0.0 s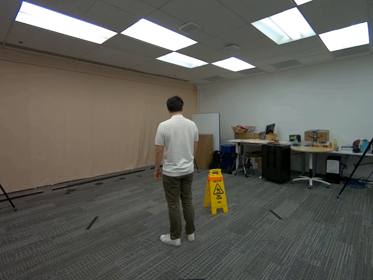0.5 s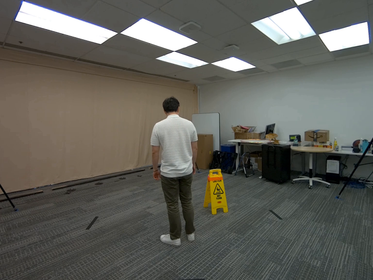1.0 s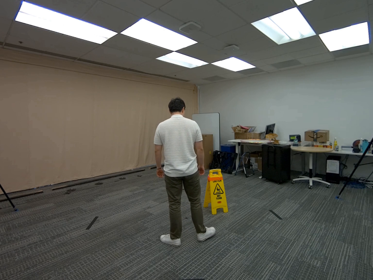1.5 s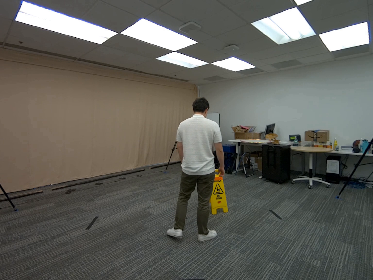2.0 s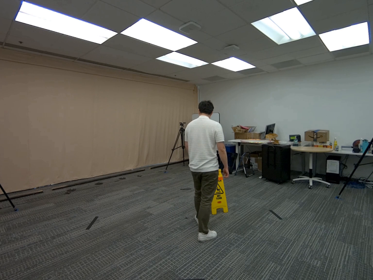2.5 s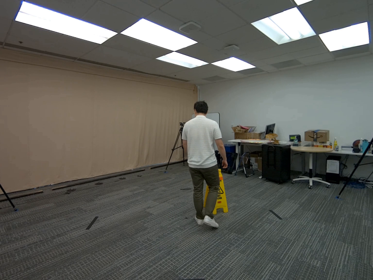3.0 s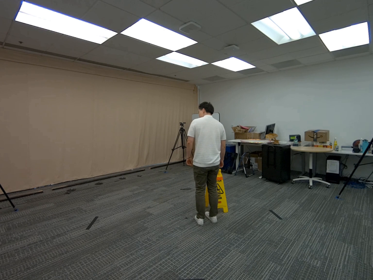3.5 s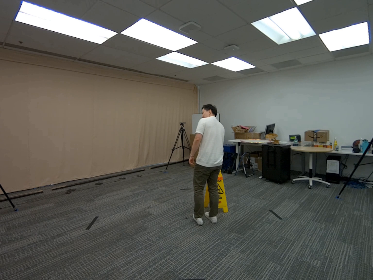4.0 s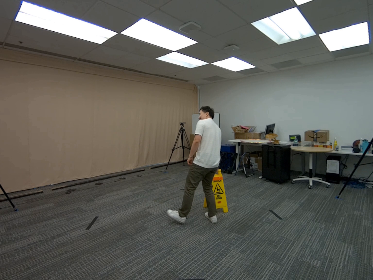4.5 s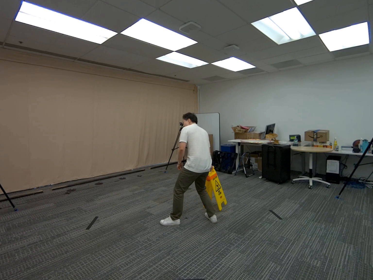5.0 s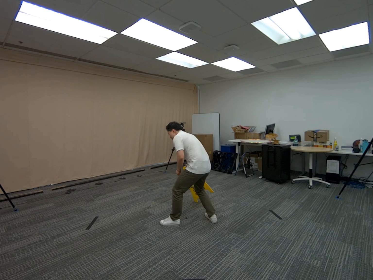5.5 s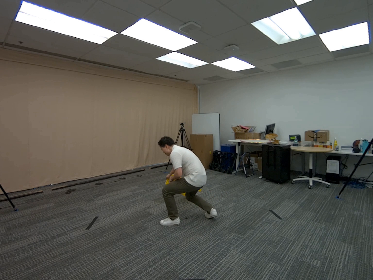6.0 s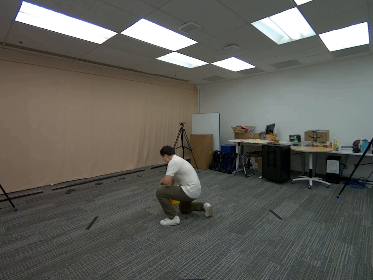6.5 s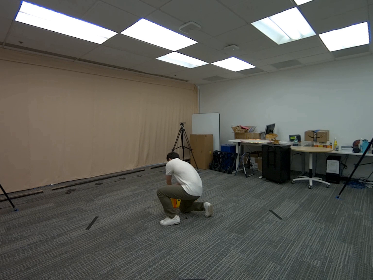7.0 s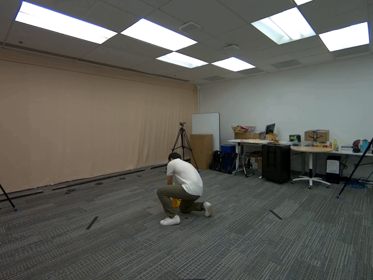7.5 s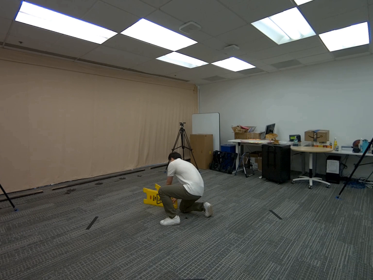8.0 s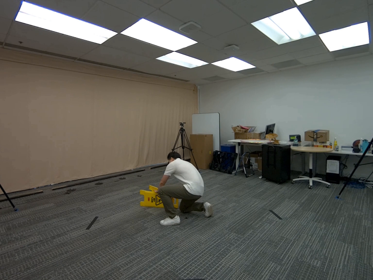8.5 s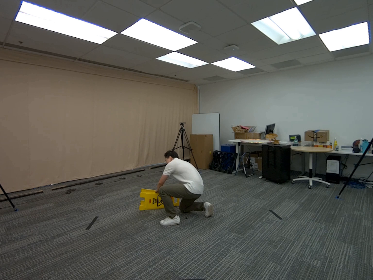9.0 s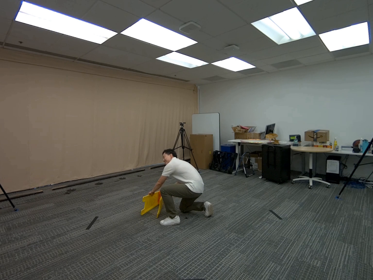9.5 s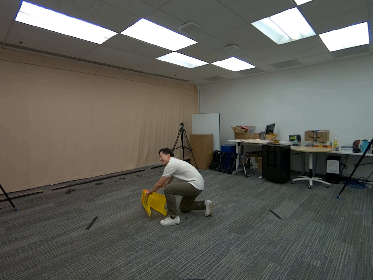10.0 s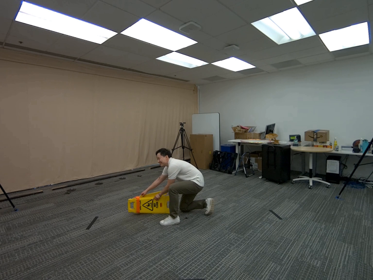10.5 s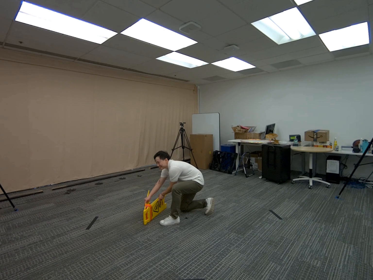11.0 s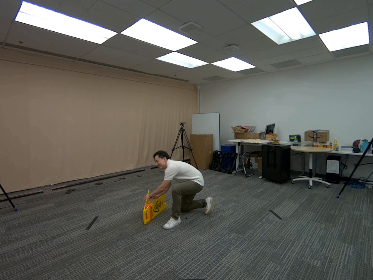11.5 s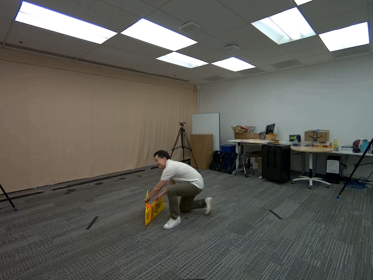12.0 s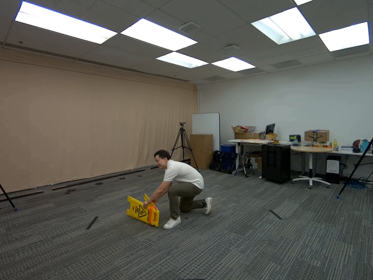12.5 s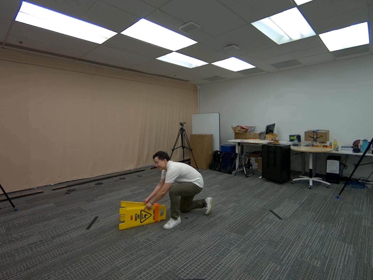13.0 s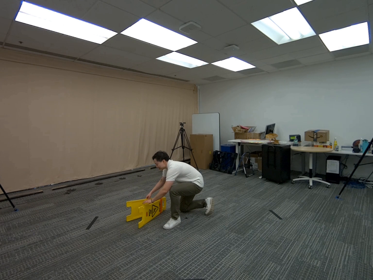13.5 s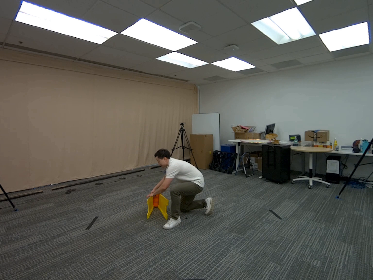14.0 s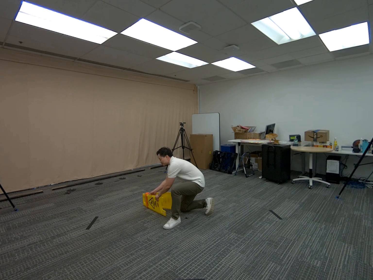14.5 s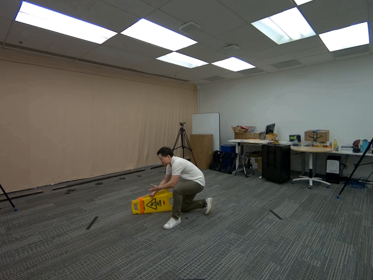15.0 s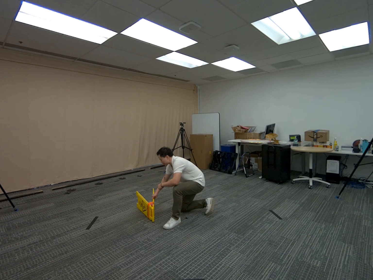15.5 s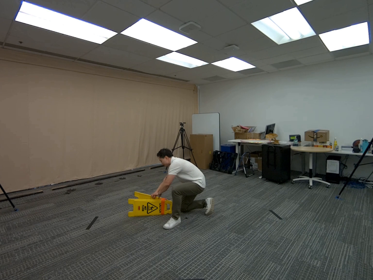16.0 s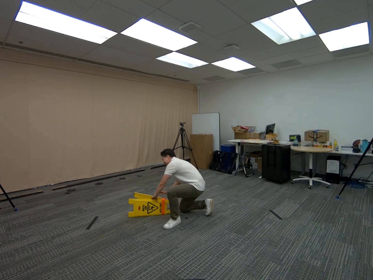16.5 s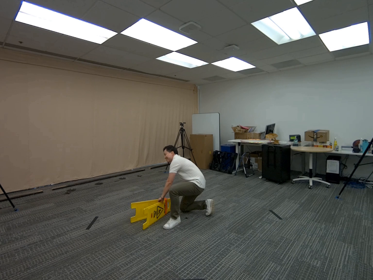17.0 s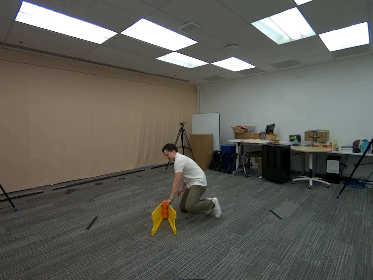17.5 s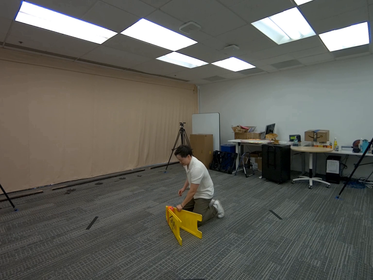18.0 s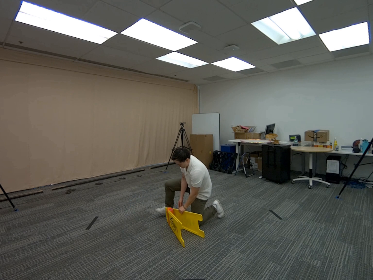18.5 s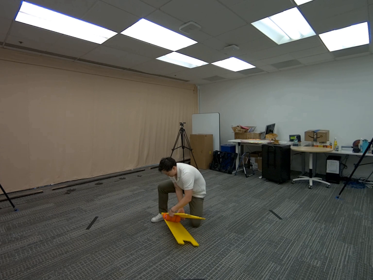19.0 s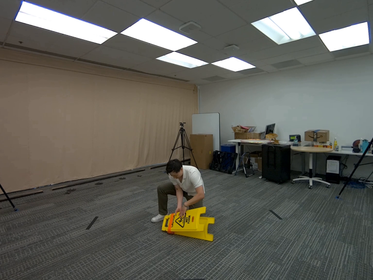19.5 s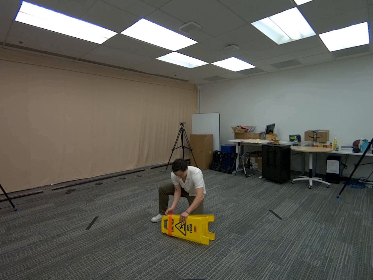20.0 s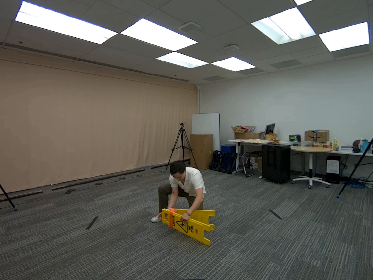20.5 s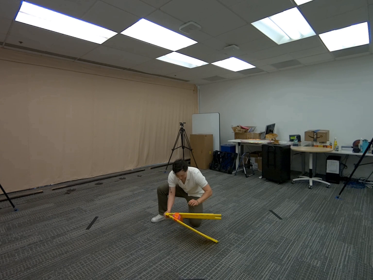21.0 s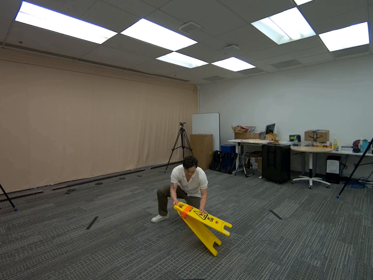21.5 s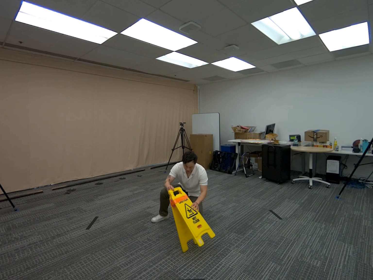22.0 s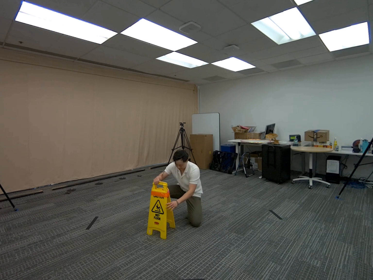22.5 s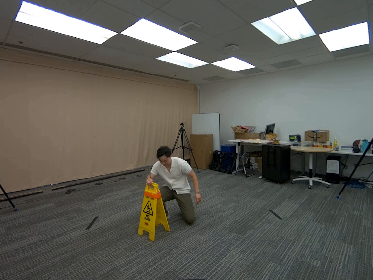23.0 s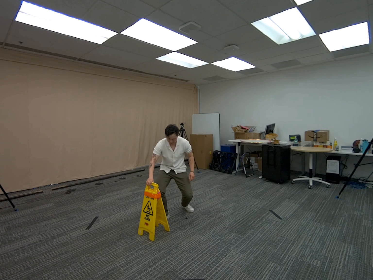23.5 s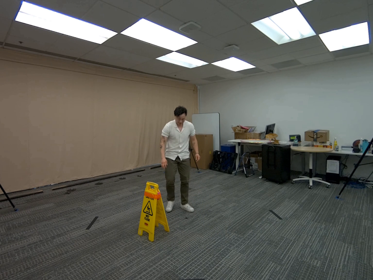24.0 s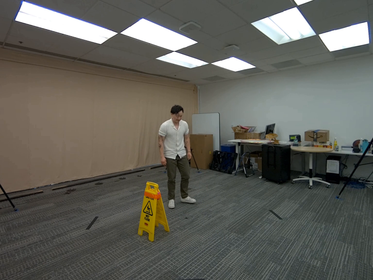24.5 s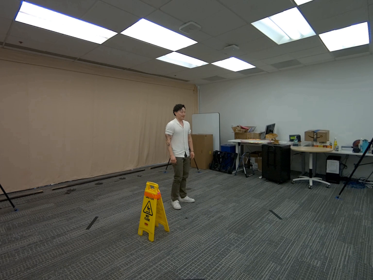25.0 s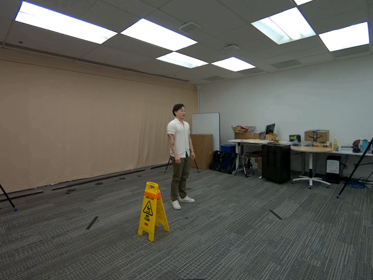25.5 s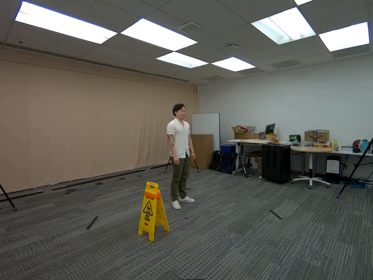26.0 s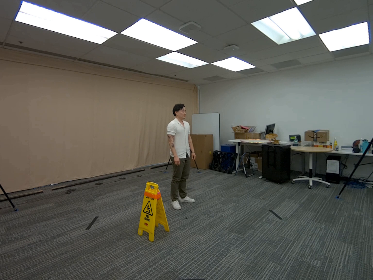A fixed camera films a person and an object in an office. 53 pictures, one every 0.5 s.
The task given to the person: Walk to the wet floor sign and use one hand to lower it to the ground. While holding the sign, begin rotating it, using your other hand for support as needed. Continue rotating the sign until finished, then place it back upright.
